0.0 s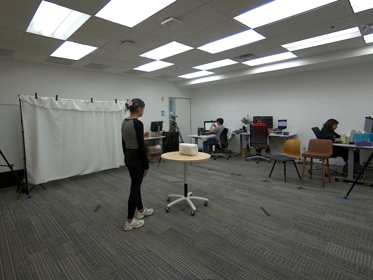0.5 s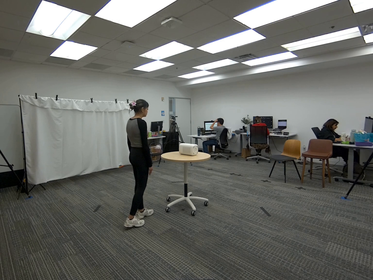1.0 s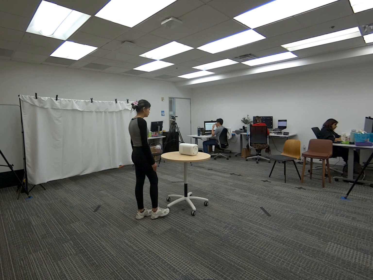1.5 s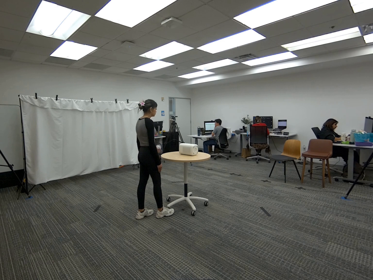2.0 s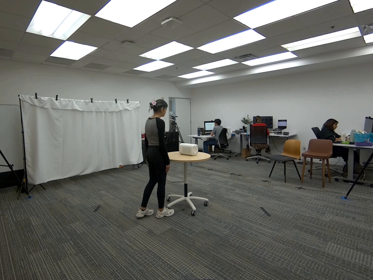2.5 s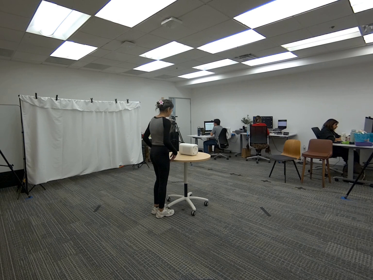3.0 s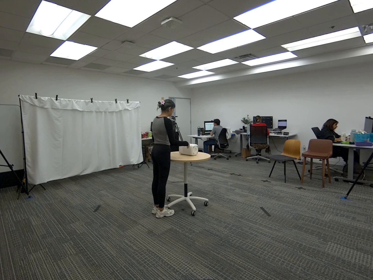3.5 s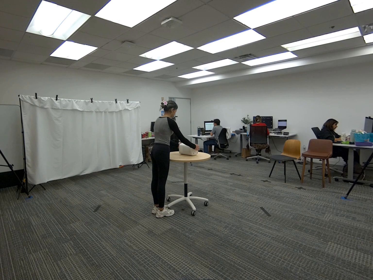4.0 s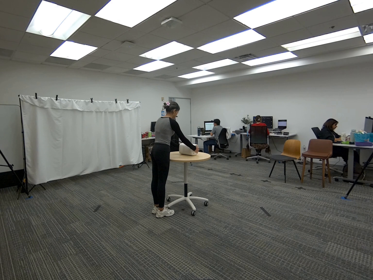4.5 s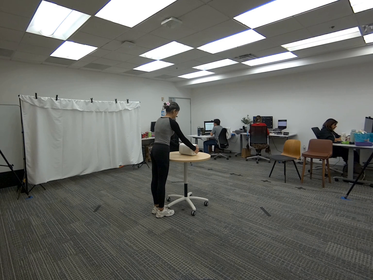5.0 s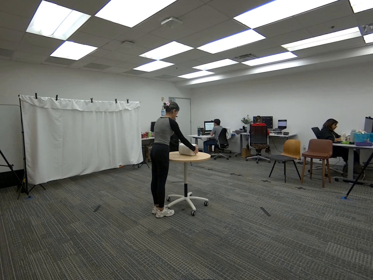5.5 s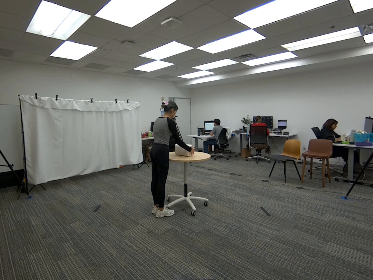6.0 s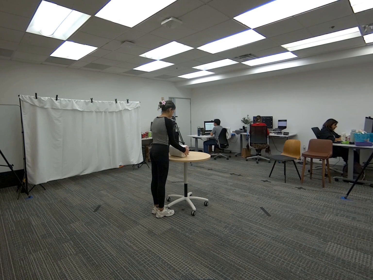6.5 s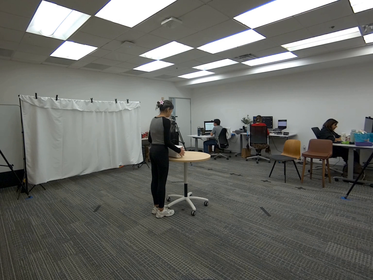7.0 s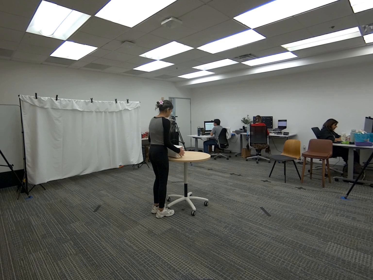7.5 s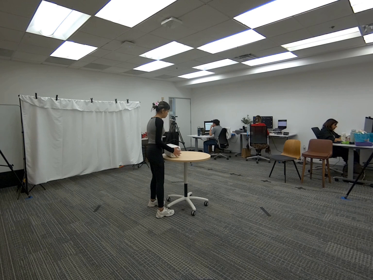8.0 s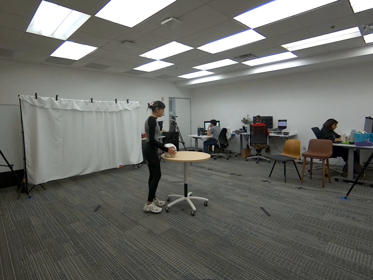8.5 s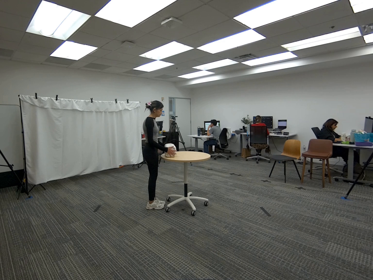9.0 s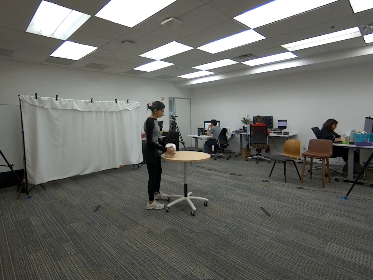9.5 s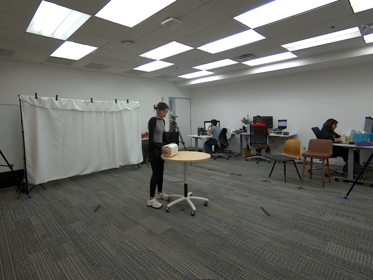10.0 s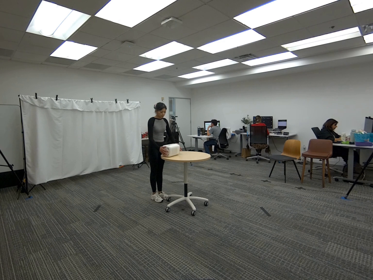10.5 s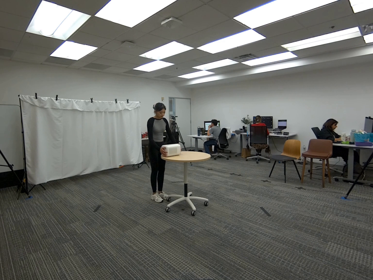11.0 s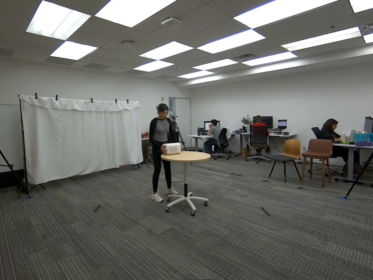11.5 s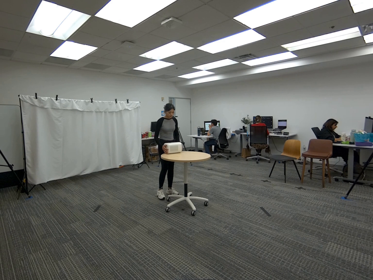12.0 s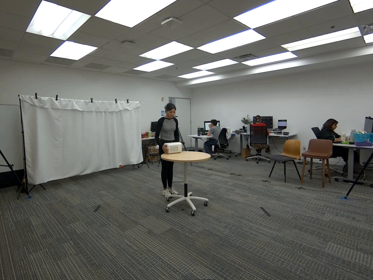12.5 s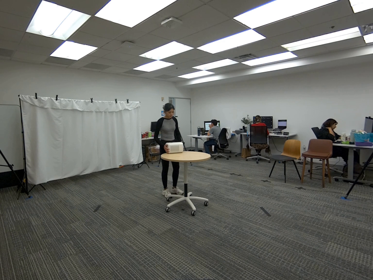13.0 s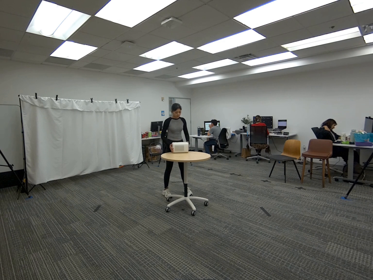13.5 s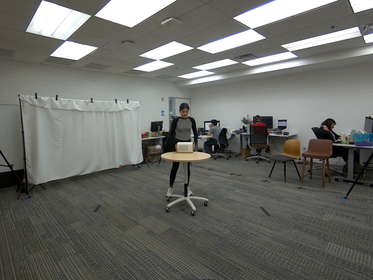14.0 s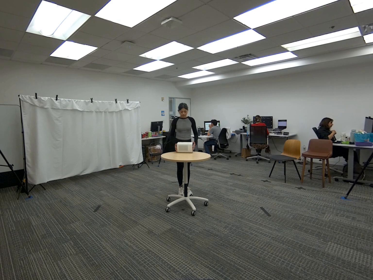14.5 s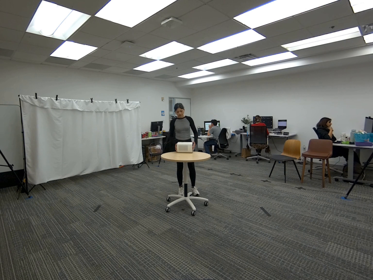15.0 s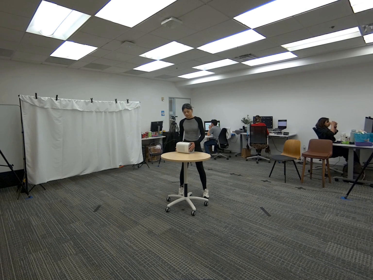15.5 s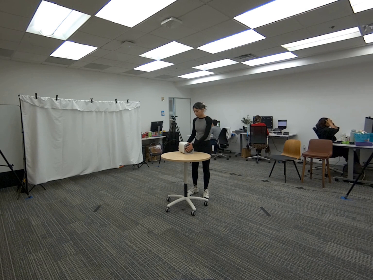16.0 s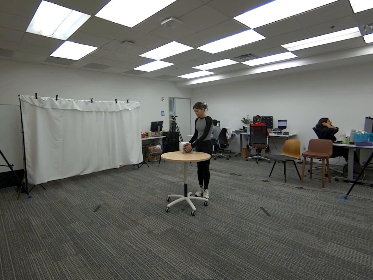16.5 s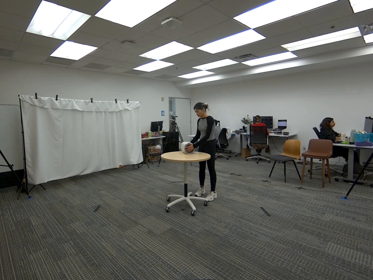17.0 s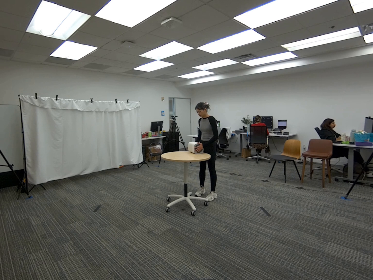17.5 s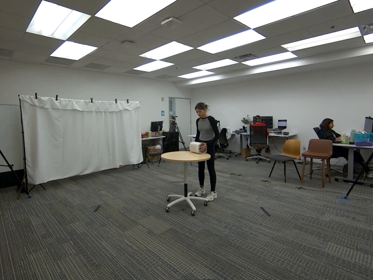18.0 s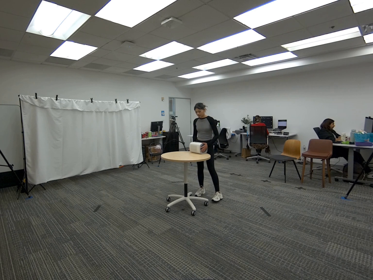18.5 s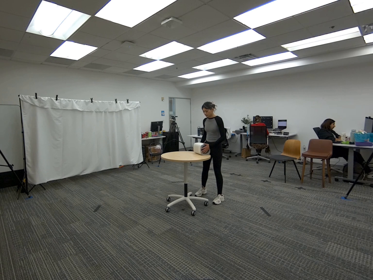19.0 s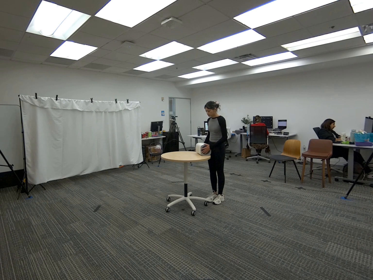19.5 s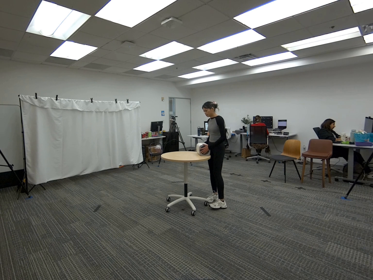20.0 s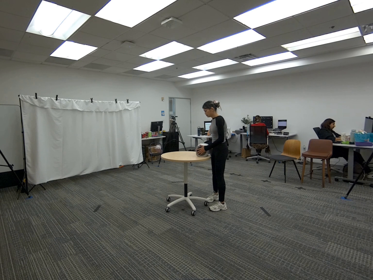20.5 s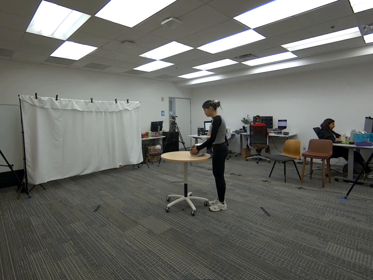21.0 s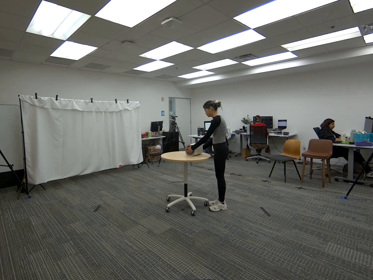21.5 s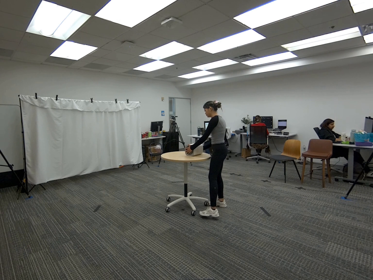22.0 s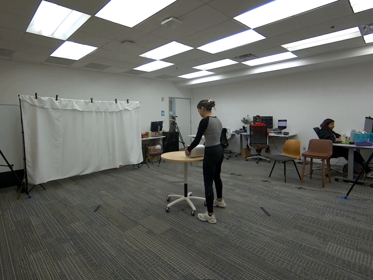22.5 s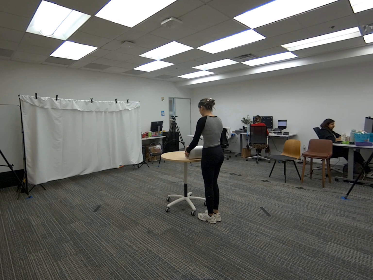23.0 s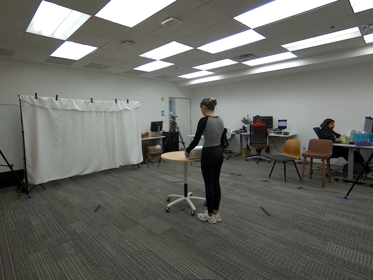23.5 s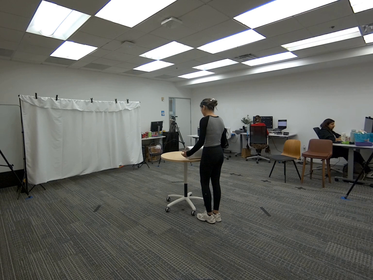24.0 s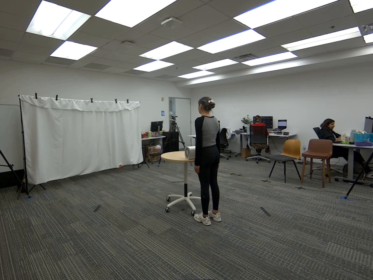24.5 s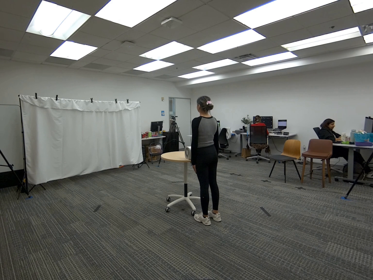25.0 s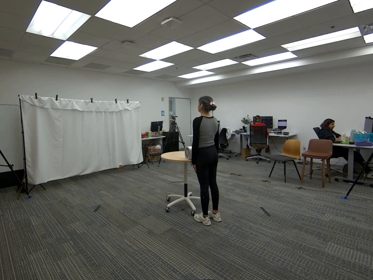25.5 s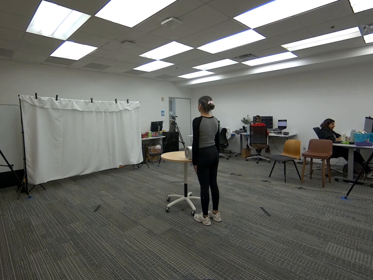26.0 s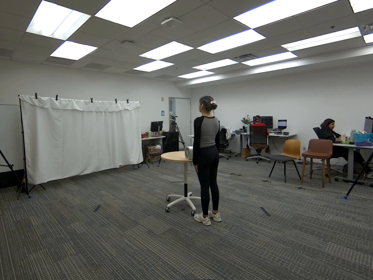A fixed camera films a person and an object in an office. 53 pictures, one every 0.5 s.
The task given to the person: Walk over to the Air Purifier on the round table and pull purifier towards you with both hands while walking around the table.
